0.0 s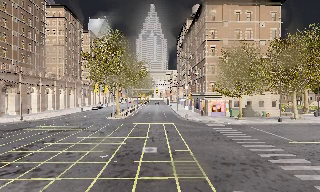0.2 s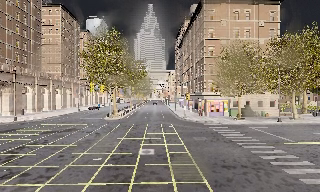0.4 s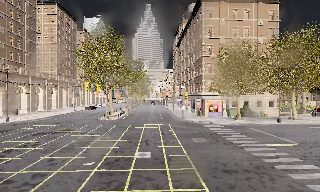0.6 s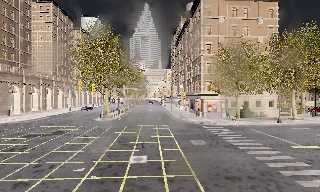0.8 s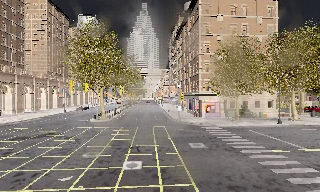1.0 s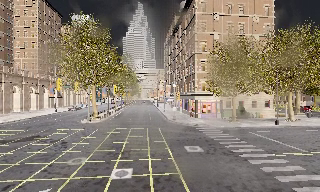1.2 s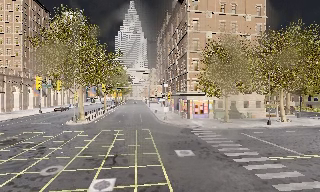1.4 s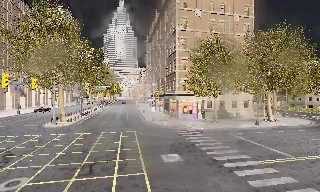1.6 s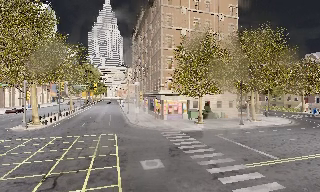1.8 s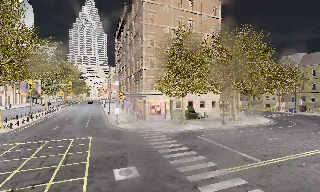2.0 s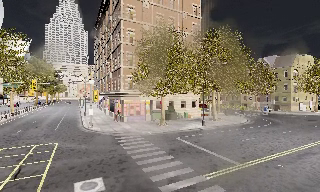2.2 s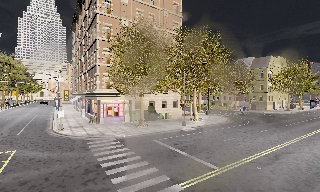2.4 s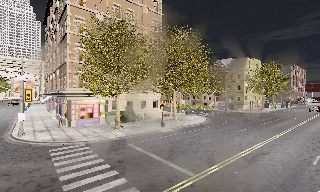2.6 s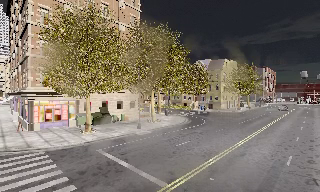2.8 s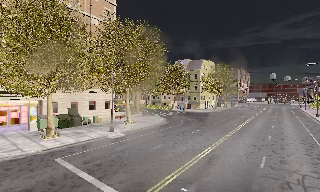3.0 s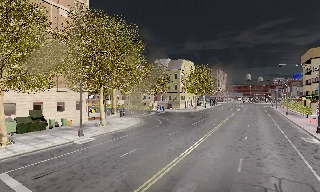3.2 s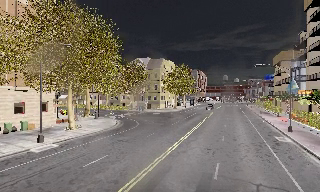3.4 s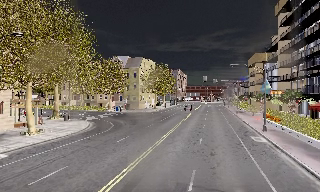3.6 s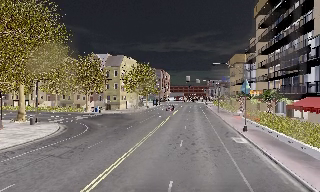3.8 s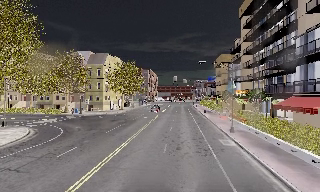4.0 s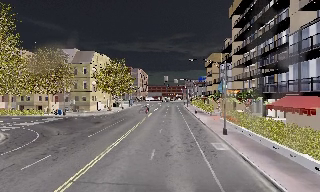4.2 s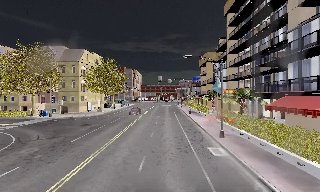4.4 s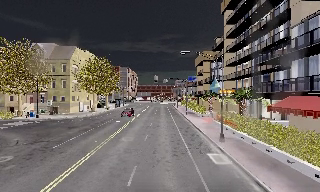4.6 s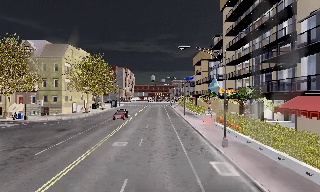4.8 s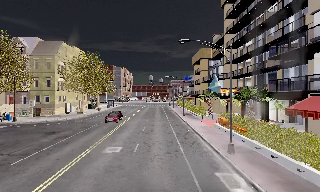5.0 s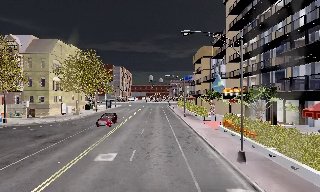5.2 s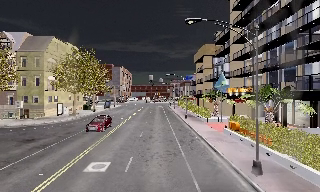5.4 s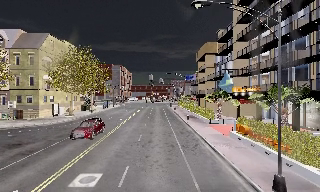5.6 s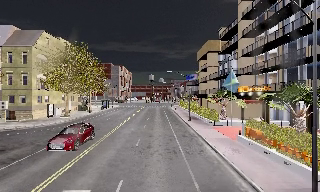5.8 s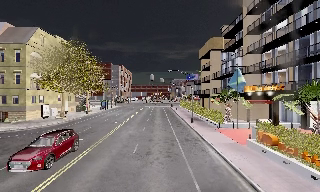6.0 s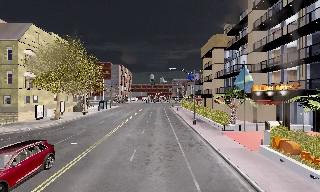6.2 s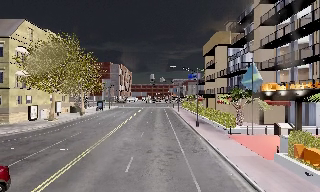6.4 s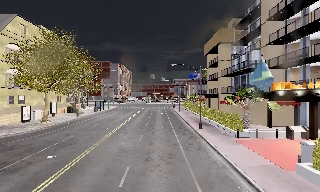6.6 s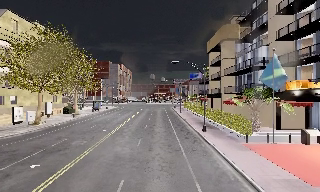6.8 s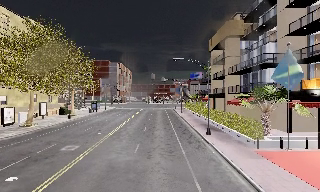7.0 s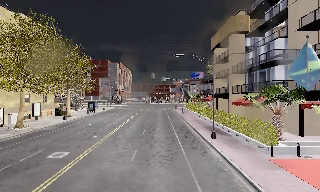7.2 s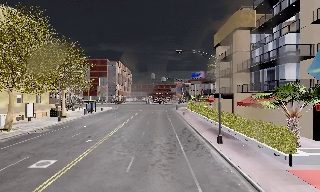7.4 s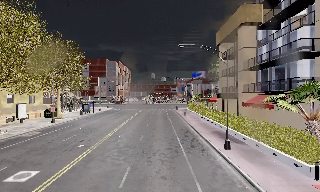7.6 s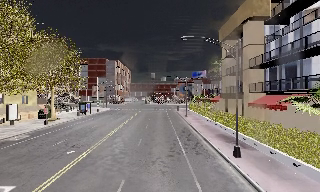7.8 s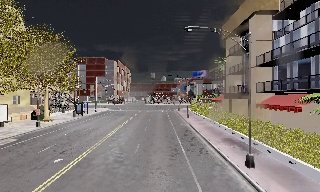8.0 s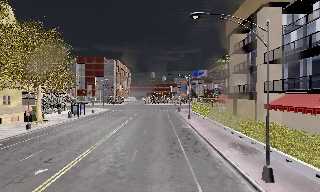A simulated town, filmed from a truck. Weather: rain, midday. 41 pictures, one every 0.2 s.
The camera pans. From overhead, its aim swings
clockwise.
The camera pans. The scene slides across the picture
to the left.
0.0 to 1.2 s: The camera travels forward, about 5 m, so what stands in front looms larger. It gains speed.
1.2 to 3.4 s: The camera pans to its right, which is clockwise from overhead, by about 65 degrees. It travels forward and to its right, about 13 m.
3.4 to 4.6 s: The camera pans to its right, which is clockwise from overhead, by about 20 degrees. It travels forward, about 8 m, so what stands in front looms larger.
4.6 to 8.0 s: The camera travels forward, about 25 m, so what stands in front looms larger.
The film runs forward here.
